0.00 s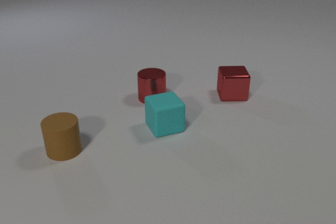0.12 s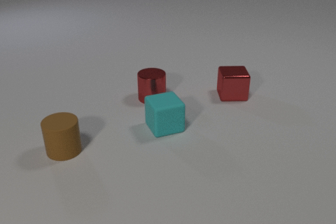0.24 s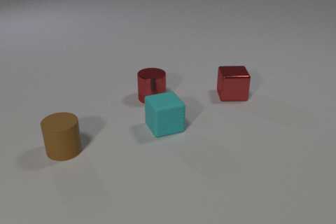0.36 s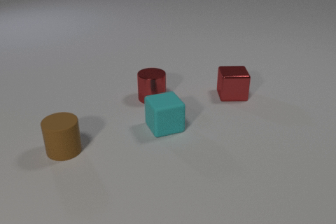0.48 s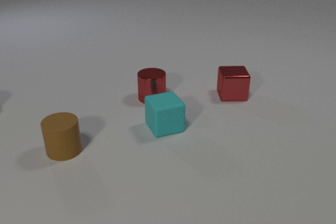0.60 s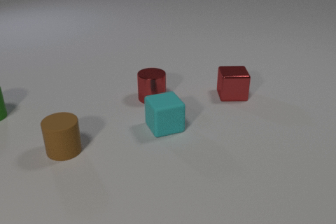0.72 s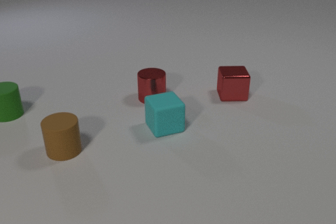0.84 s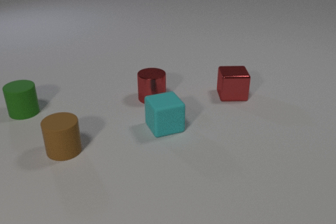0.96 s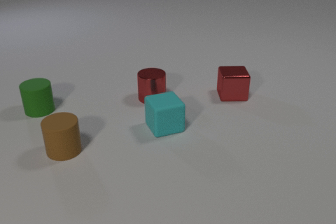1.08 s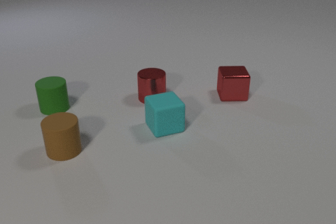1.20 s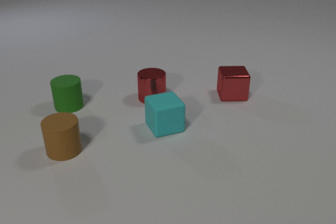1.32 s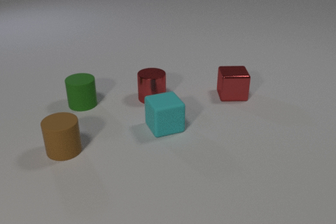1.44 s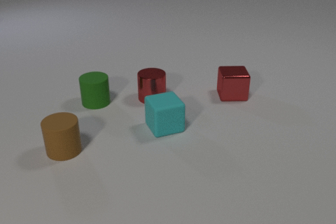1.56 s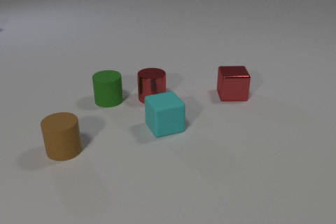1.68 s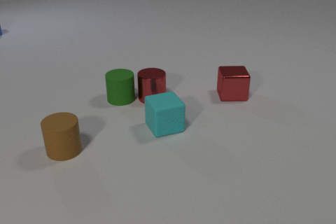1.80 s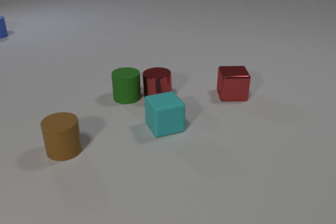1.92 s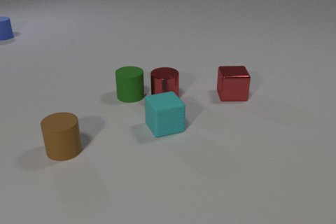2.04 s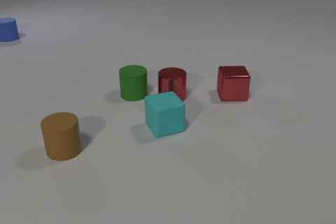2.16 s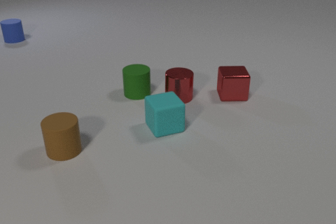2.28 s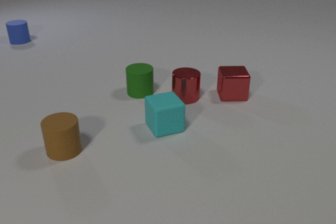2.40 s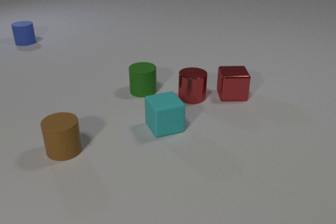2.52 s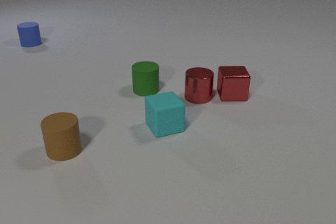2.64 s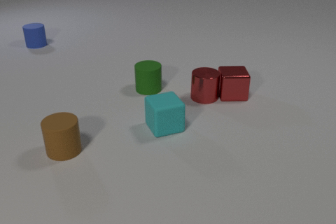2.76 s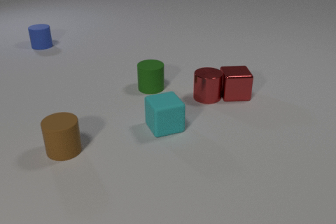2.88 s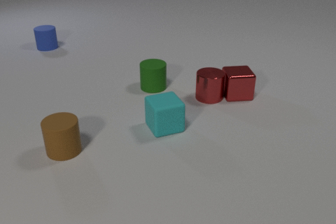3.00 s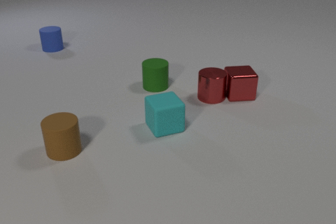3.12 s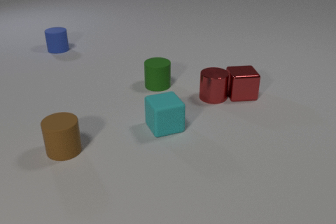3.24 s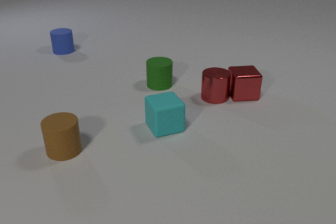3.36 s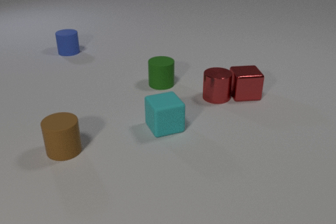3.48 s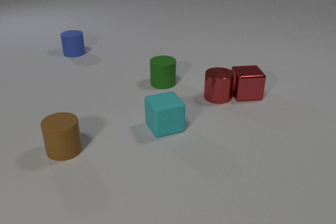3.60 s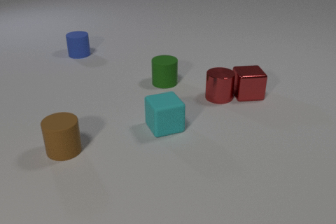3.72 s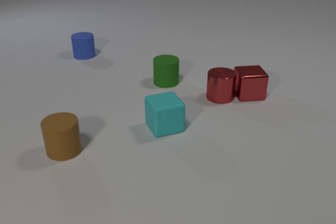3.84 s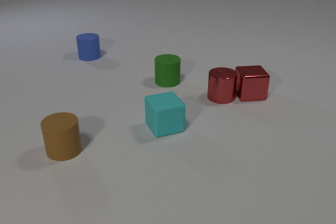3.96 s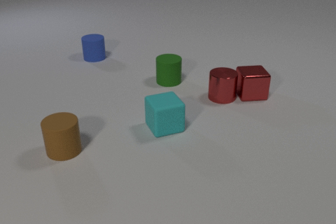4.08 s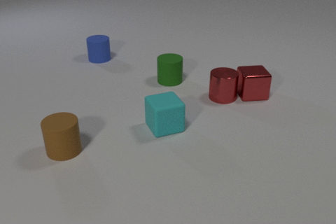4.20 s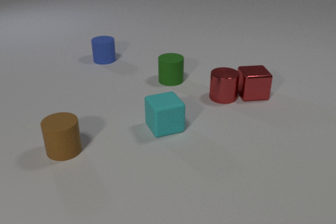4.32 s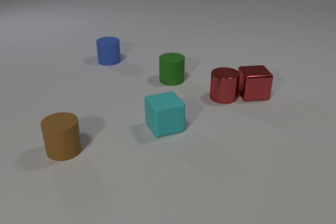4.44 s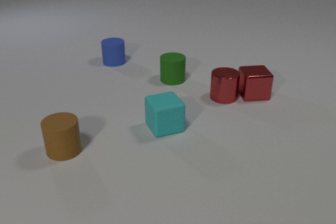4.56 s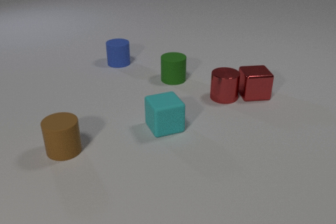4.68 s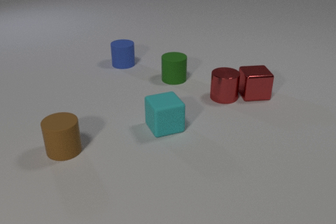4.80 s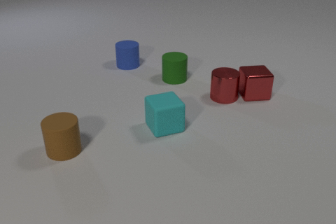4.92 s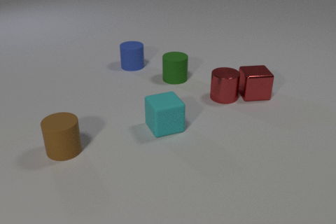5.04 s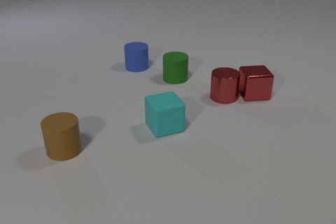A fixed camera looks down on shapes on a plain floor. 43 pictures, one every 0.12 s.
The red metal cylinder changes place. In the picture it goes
to the right.
The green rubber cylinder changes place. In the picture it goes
to the right.
0.00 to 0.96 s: The green rubber cylinder comes in at the left edge, slides to the right.
0.96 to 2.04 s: The green rubber cylinder slides to the right. The red metal cylinder slides to the right. The blue rubber cylinder comes in at the left edge, slides toward the camera and to the right. The green rubber cylinder and the red metal cylinder collide.
2.04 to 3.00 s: The green rubber cylinder slides to the right and away from the camera. The red metal cylinder slides to the right. The red metal cube slides to the right. The blue rubber cylinder slides toward the camera and to the right. The red metal cylinder and the red metal cube collide.
3.00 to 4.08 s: The green rubber cylinder slides to the right and away from the camera. The red metal cylinder slides to the right. The red metal cube slides to the right. The blue rubber cylinder slides to the right and toward the camera.
4.08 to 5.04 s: The green rubber cylinder slides to the right. The blue rubber cylinder slides to the right and toward the camera.
How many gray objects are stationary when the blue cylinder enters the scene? 0.
What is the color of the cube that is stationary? cyan.
How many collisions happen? 2.
